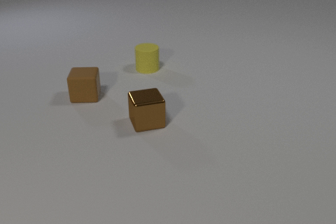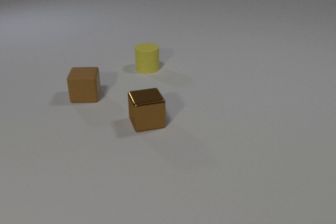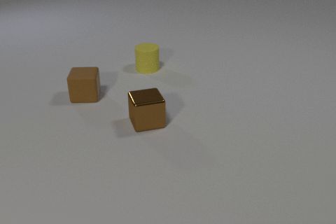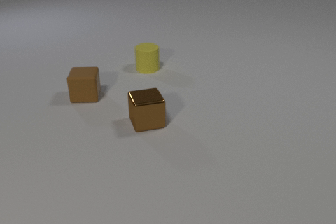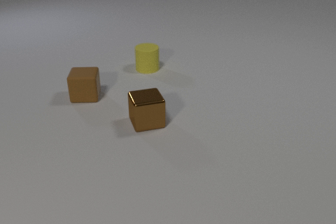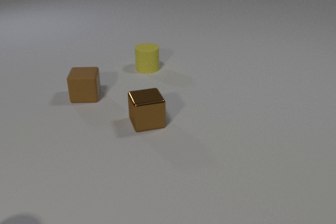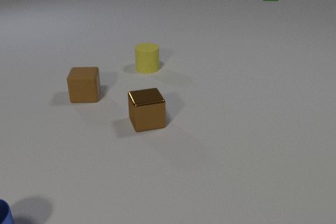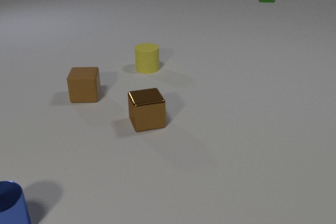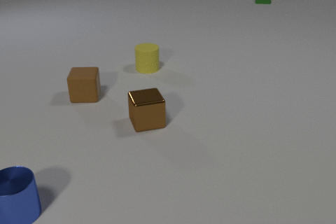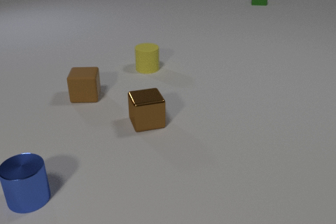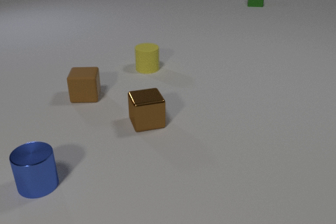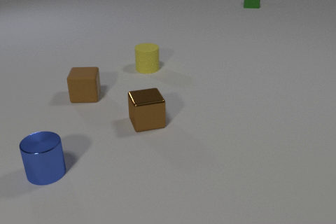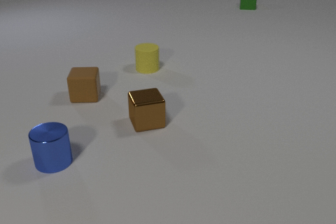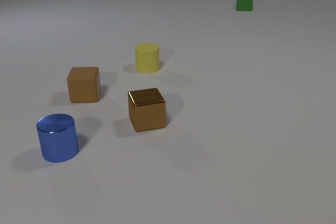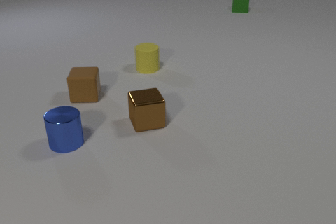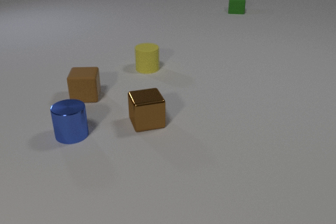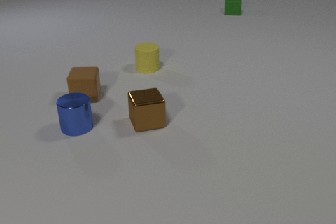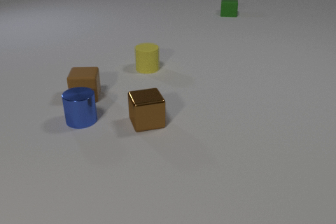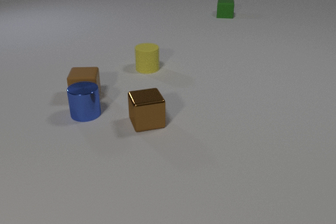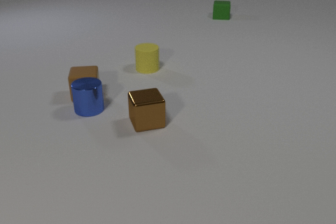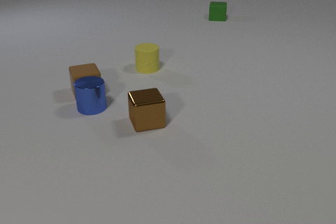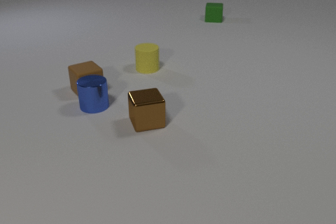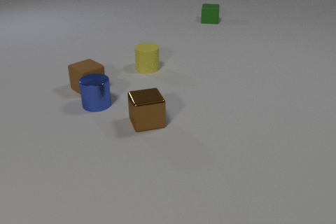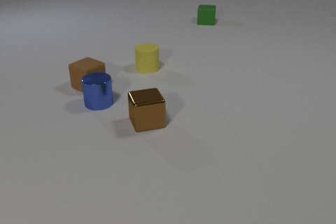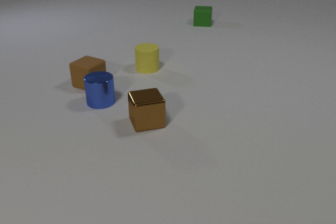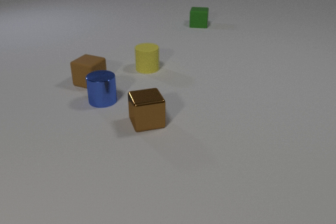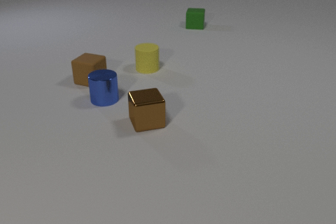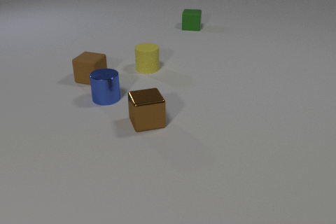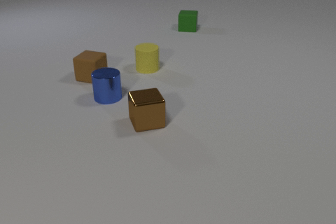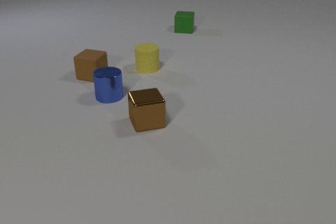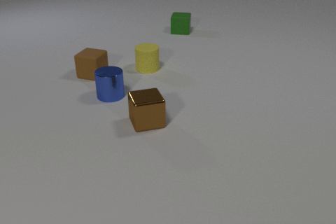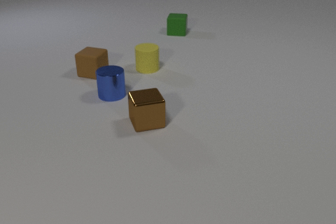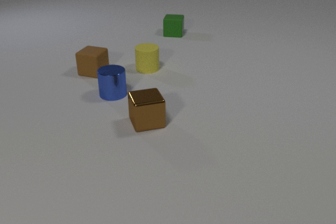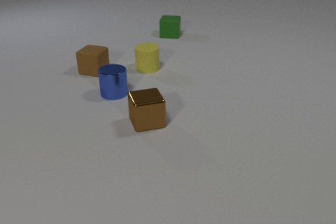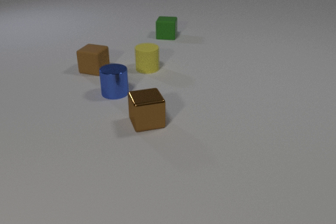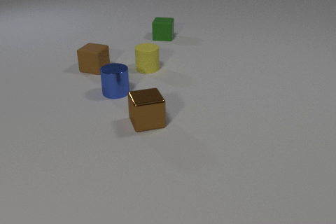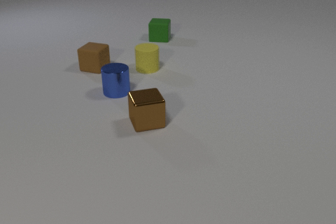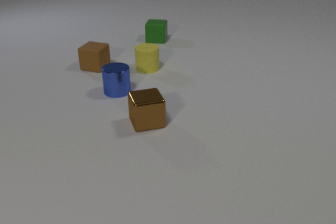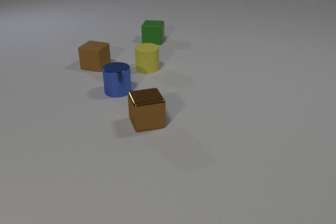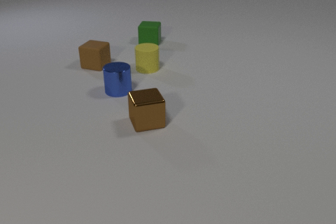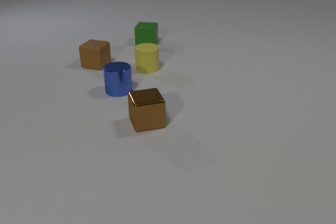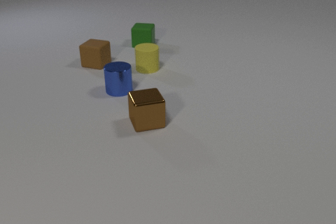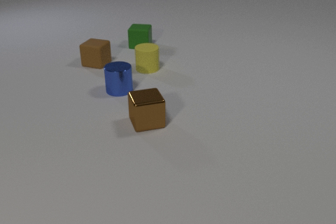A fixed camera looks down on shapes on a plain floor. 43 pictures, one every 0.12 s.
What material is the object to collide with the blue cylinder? rubber.
How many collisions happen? 1.
How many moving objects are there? 3.
0.00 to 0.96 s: The blue metal cylinder comes in at the bottom edge, slides away from the camera and to the right. The green rubber cube comes in at the top edge, slides toward the camera and to the left.
0.96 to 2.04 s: The blue metal cylinder slides away from the camera and to the right. The green rubber cube slides toward the camera and to the left.
2.04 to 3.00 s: The blue metal cylinder slides away from the camera and to the right. The brown rubber cube slides away from the camera, spins counterclockwise seen from above by about 60 degrees, its near face sliding to the right. The green rubber cube slides toward the camera and to the left. The blue metal cylinder and the brown rubber cube collide.
3.00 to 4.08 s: The blue metal cylinder slides away from the camera and to the right. The brown rubber cube slides away from the camera. The green rubber cube slides toward the camera and to the left.
4.08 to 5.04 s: The blue metal cylinder slides away from the camera. The brown rubber cube slides away from the camera. The green rubber cube slides to the left and toward the camera.
